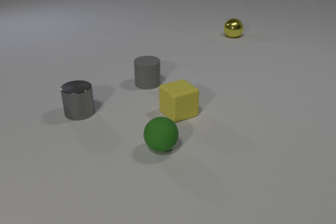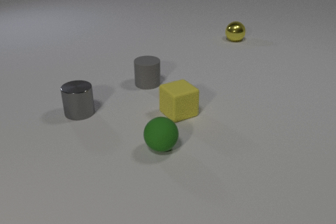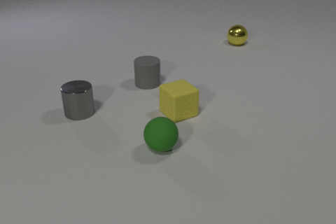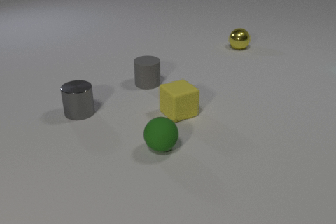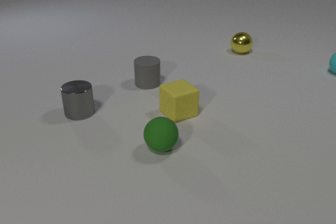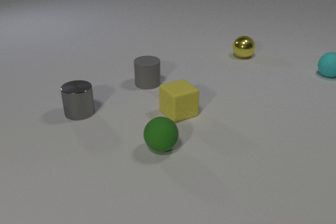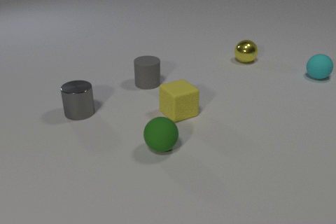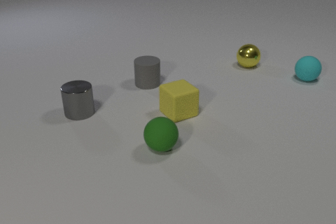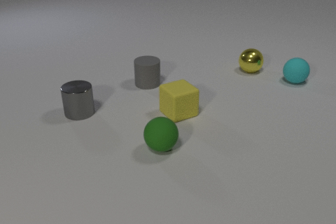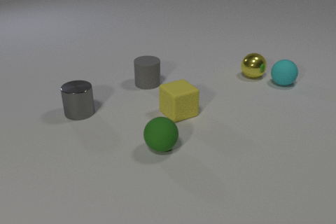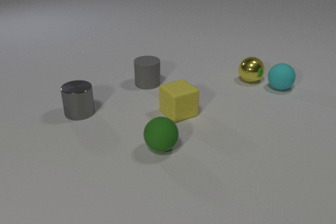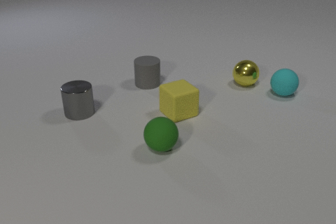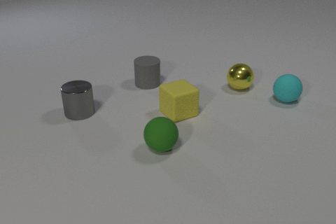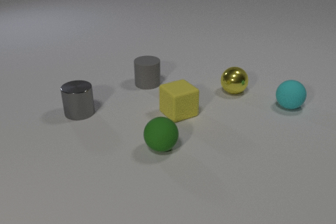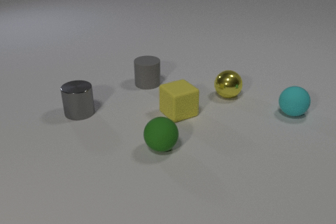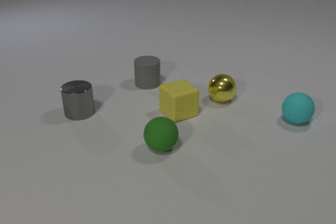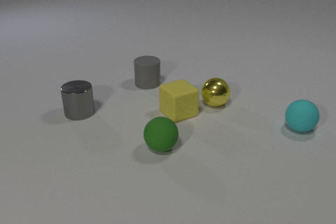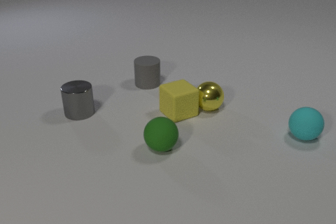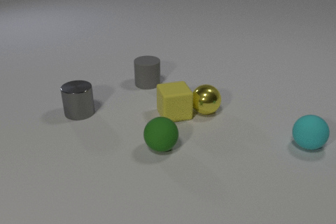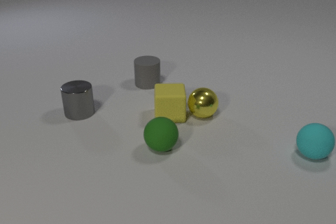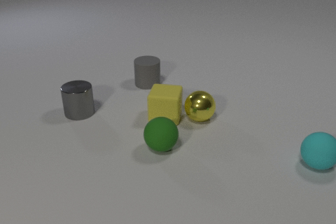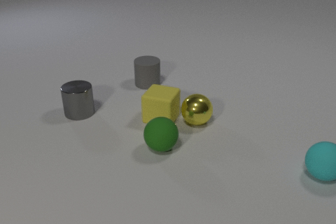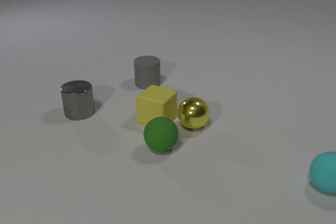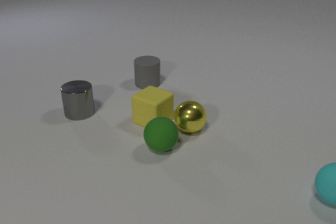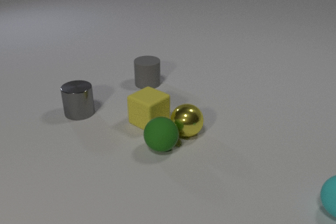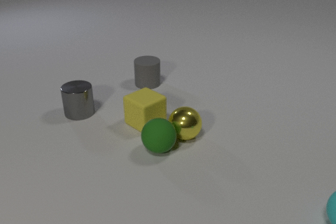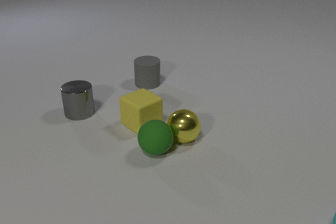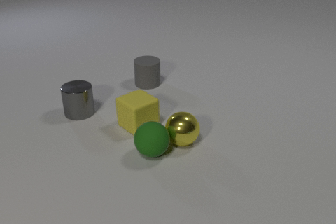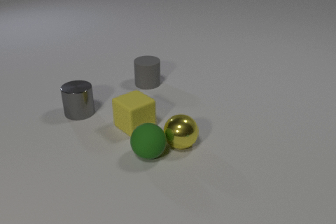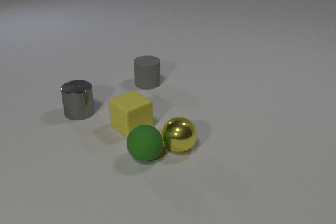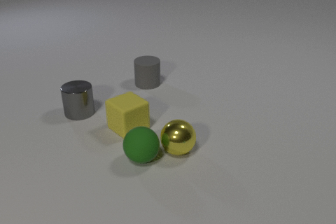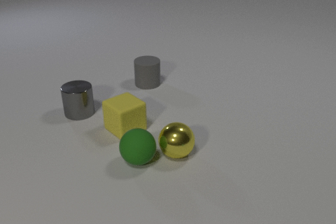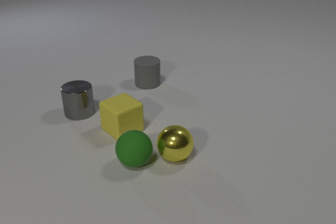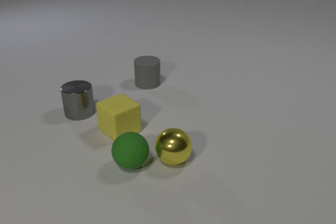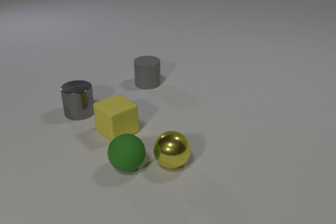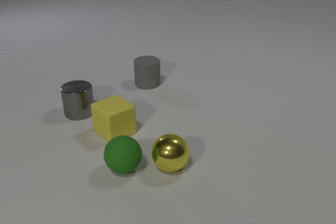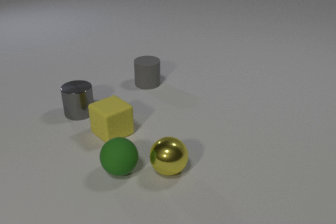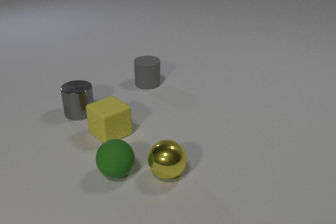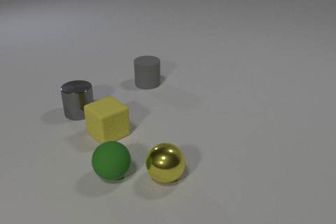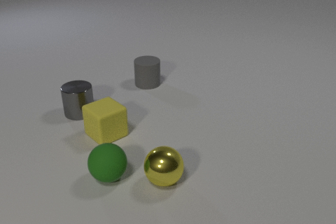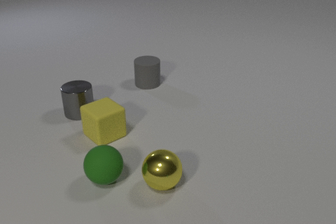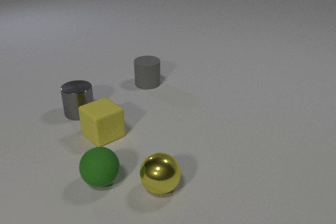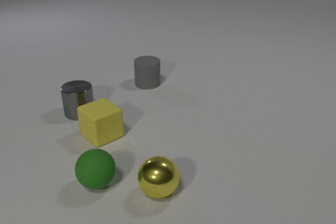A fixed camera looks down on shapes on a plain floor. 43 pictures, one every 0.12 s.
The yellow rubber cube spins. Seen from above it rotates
clockwise.
The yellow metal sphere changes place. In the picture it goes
toward the camera.
0.00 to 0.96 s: The yellow metal sphere rolls toward the camera. The cyan rubber sphere comes in at the right edge, rolls to the left and toward the camera.
0.96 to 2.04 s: The yellow metal sphere rolls toward the camera and to the left. The cyan rubber sphere rolls toward the camera. The yellow metal sphere and the cyan rubber sphere collide. The yellow metal sphere and the yellow rubber cube collide.
2.04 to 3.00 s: The yellow metal sphere rolls toward the camera and to the left. The cyan rubber sphere rolls toward the camera. The yellow rubber cube slides to the left and toward the camera, spins clockwise seen from above by about 75 degrees, its near face sliding to the left. The yellow metal sphere and the green rubber sphere collide.
3.00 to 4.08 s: The yellow metal sphere rolls toward the camera. The cyan rubber sphere rolls toward the camera and to the right, leaves at the right edge. The yellow rubber cube slides to the left and toward the camera. The green rubber sphere rolls to the left and toward the camera.
4.08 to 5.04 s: The yellow metal sphere rolls toward the camera. The yellow rubber cube slides to the left. The green rubber sphere rolls to the left and toward the camera.
How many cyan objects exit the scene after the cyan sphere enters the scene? 1.
How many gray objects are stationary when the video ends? 2.
What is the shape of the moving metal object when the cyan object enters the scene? sphere.
